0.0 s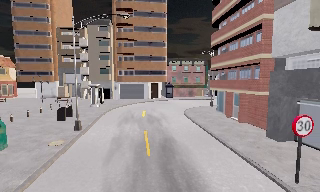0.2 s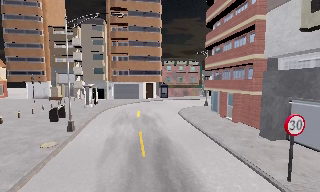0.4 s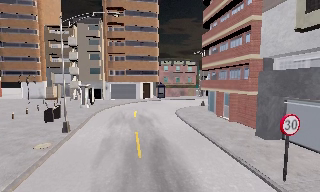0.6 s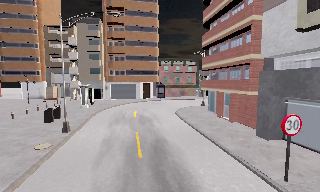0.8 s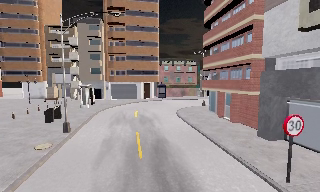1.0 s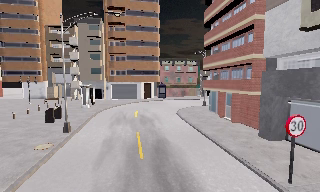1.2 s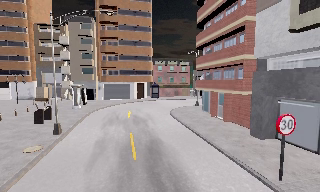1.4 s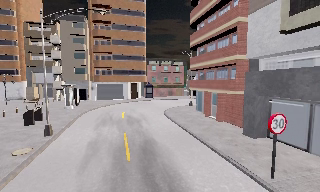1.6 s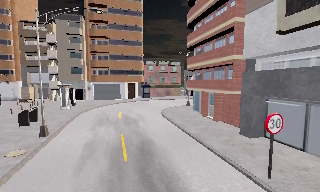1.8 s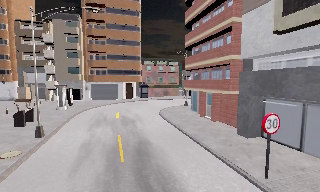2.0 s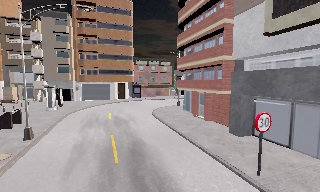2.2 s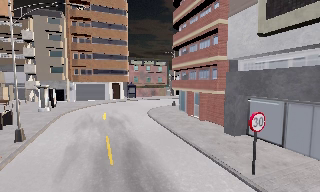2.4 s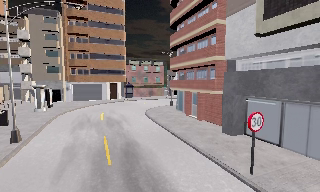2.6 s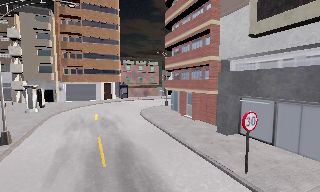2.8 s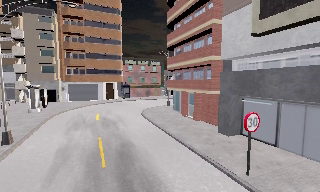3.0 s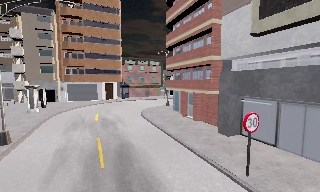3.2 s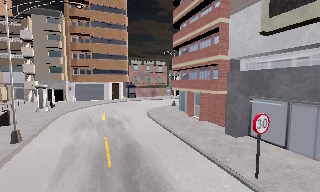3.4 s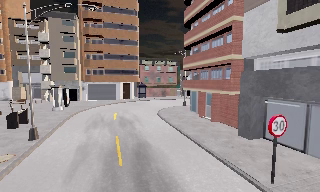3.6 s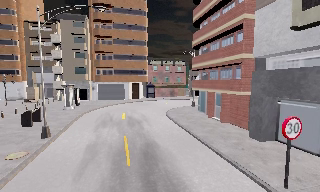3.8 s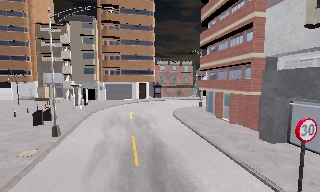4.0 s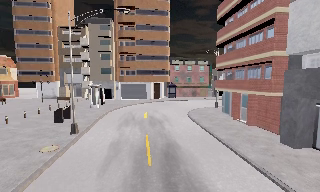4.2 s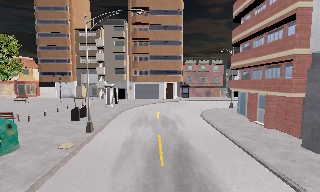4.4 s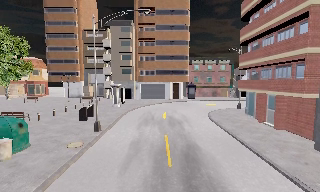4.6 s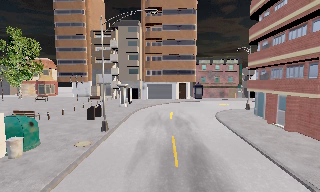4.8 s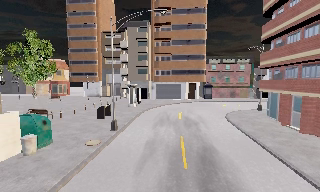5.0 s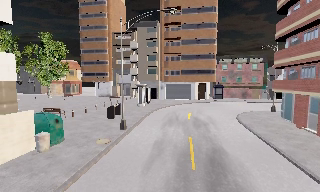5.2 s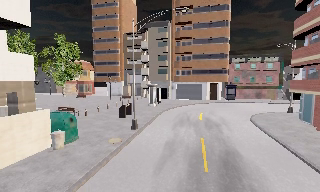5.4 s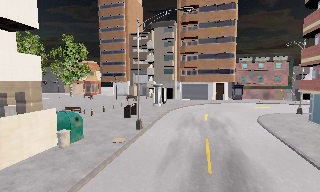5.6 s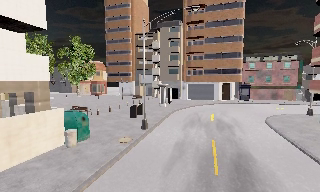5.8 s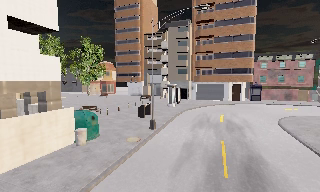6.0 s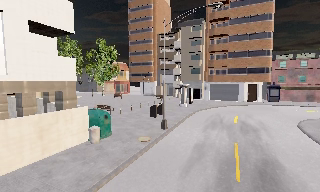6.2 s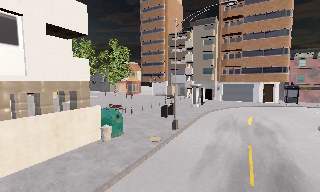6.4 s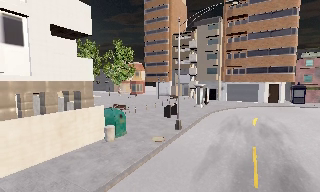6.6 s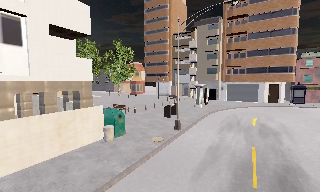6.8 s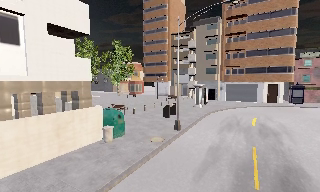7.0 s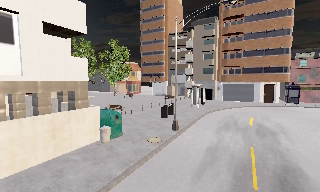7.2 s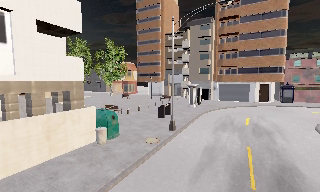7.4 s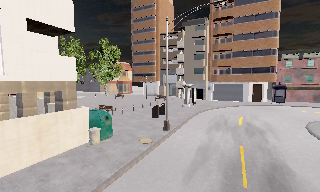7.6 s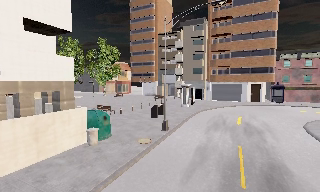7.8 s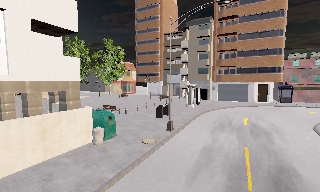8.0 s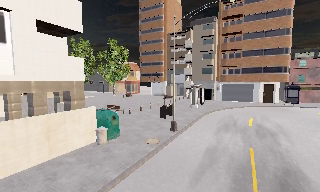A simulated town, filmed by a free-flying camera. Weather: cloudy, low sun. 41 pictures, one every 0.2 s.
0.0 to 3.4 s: The camera travels forward, about 0.5 m, so what stands in front looms larger.
3.4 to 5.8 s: The scene slides to the right, as the camera pans about 35 degrees to its left.
5.8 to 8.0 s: The camera shifts only a little, or ends up much as it began.
The film runs forward here.
